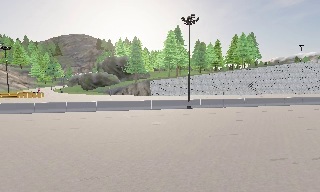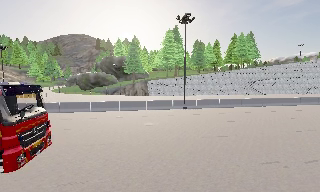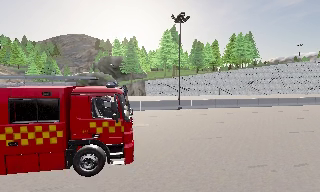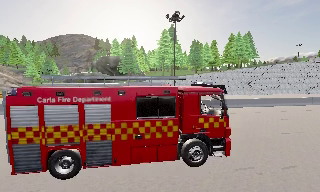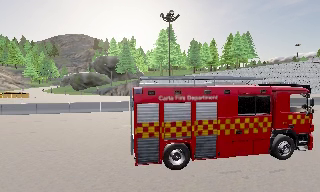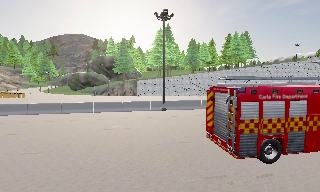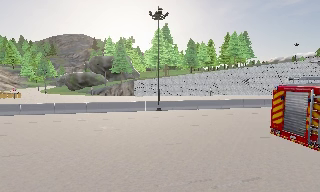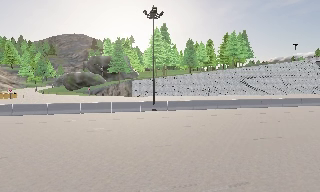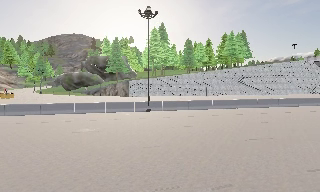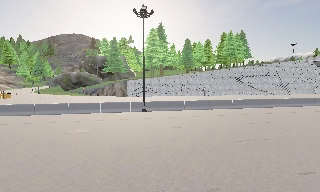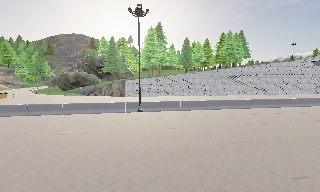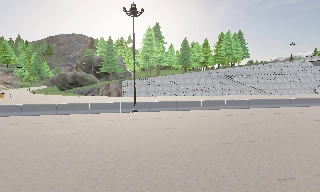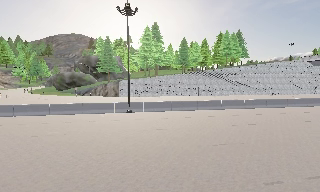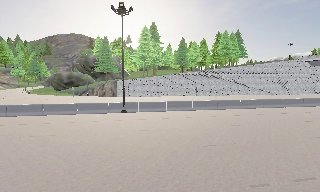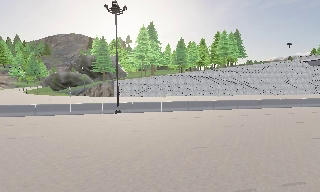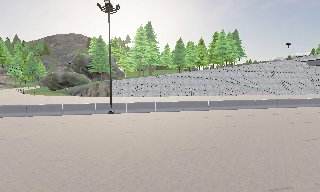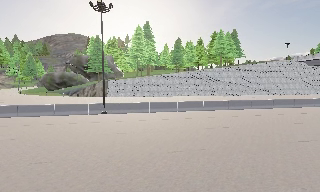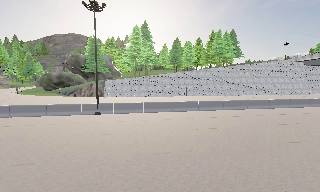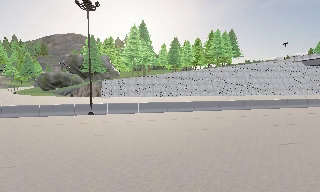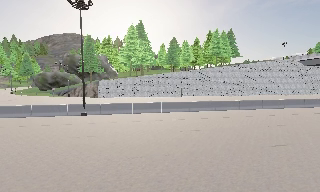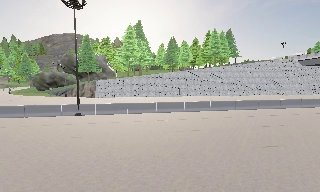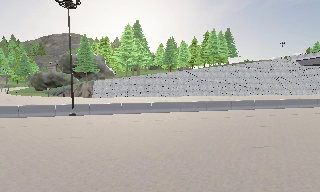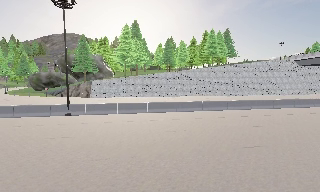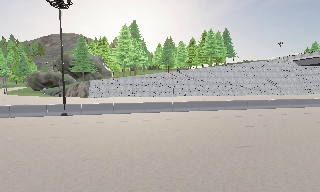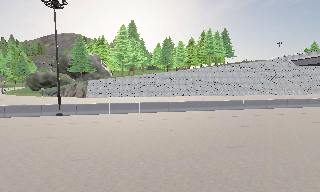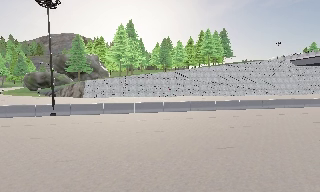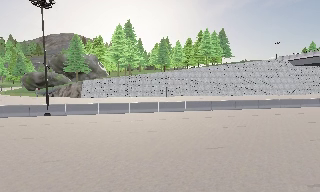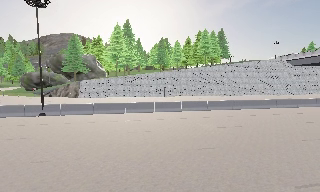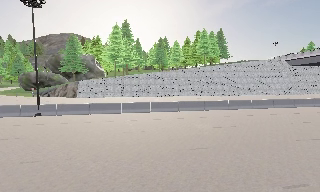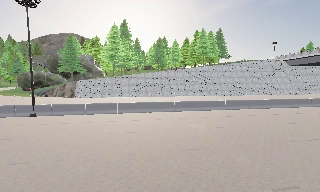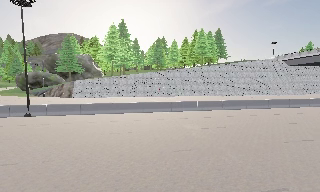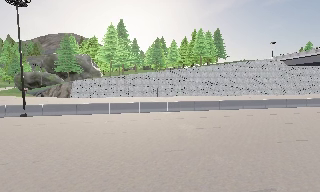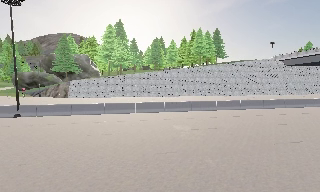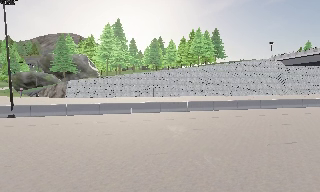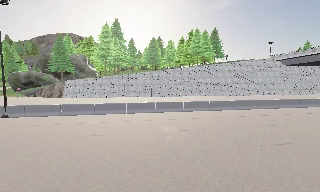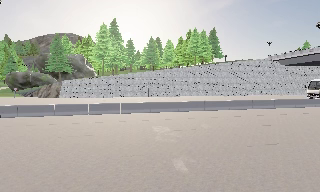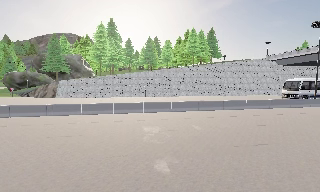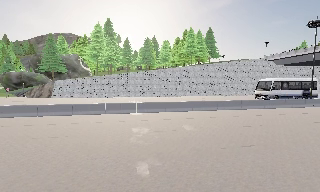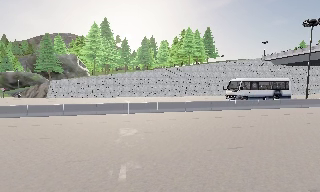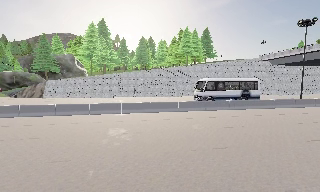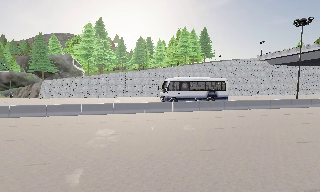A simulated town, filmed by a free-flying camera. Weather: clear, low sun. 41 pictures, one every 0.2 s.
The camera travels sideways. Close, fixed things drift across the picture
to the left.
0.0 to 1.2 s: The camera travels to its right and forward, about 4.5 m, so close, fixed things drift to the left.
1.2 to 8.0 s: The camera travels to its right, about 20 m, so close, fixed things drift to the left.
The film runs forward here.
